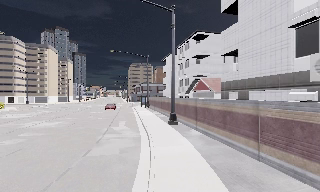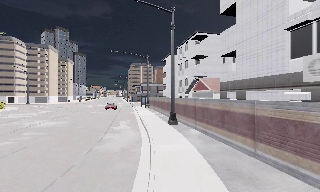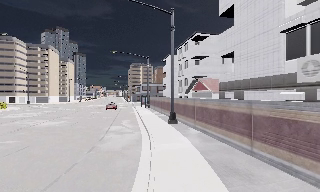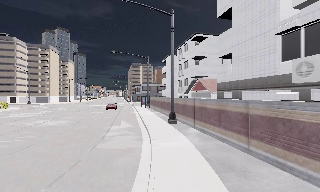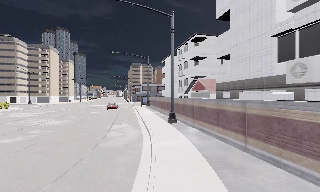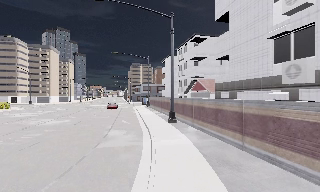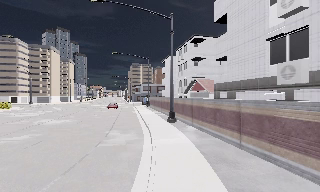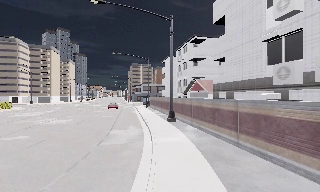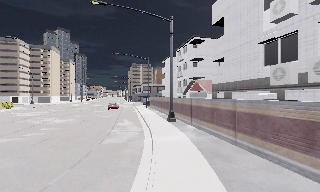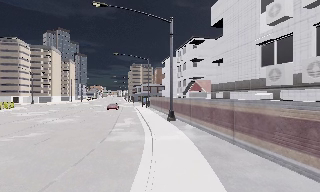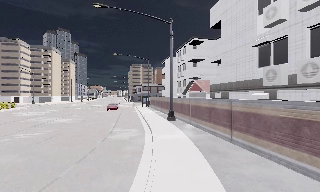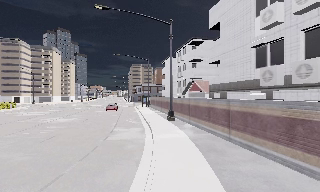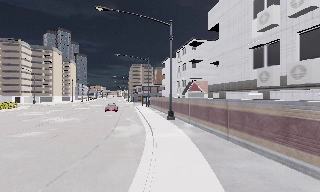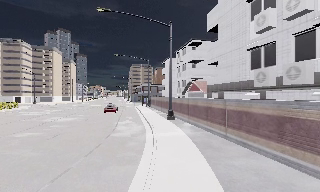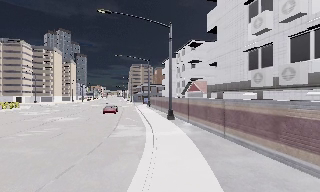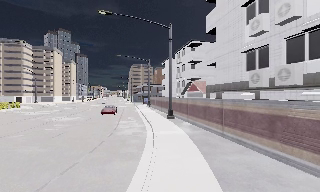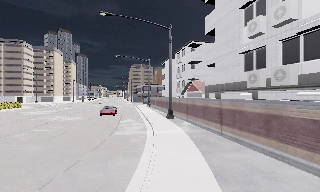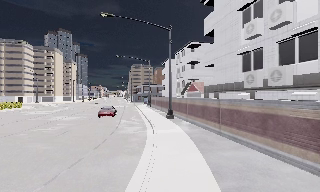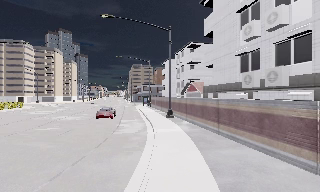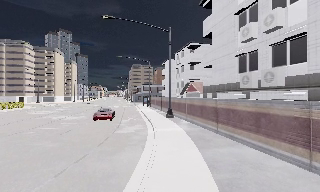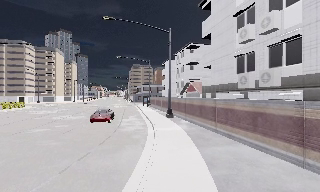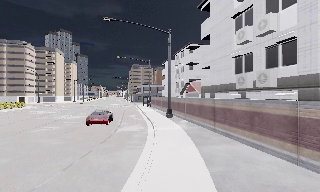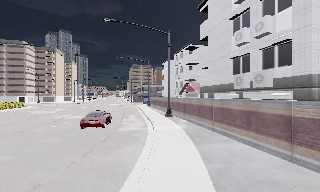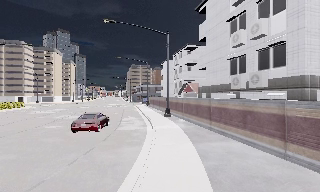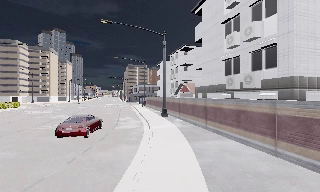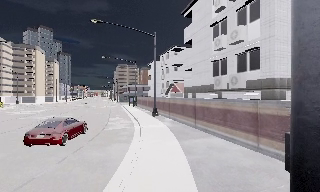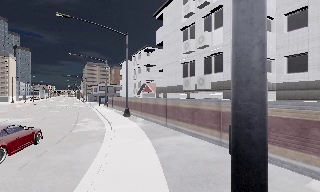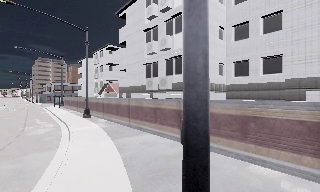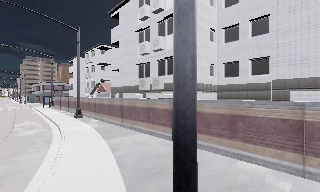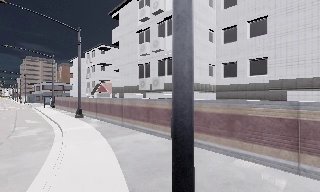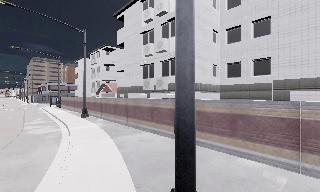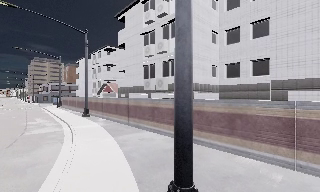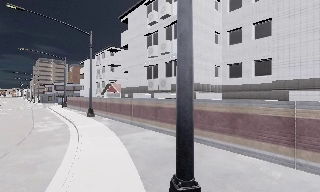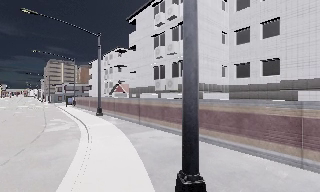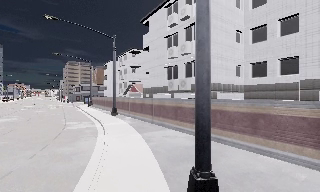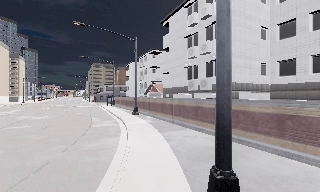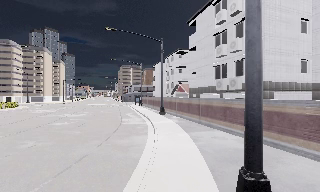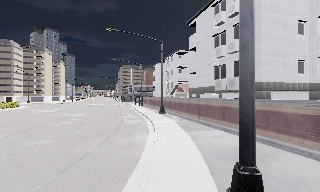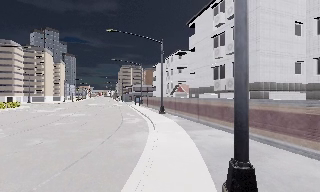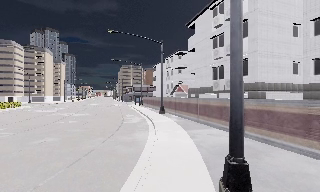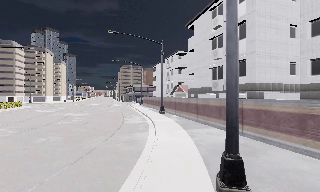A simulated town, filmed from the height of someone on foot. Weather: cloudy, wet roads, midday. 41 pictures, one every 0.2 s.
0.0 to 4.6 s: The camera travels backward, about 5 m, so what stands in front gets smaller.
4.6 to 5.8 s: The camera pans to its right, which is clockwise from overhead, by about 30 degrees. It travels backward, about 1 m, so what stands in front gets smaller.
5.8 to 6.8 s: The camera travels backward, about 1 m, so what stands in front gets smaller.
6.8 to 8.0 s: The camera pans to its left, which is counterclockwise from overhead, by about 15 degrees. It travels backward, about 1.5 m, so what stands in front gets smaller.
The film runs backward here.
